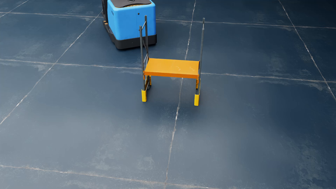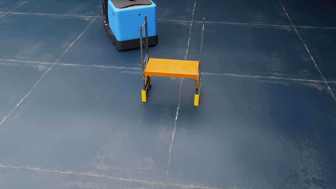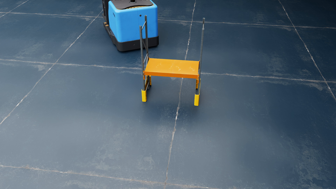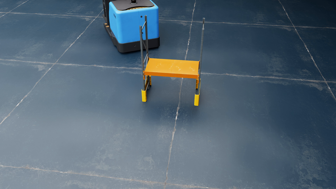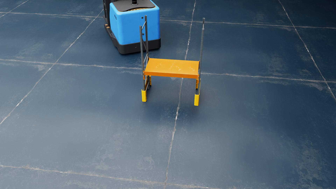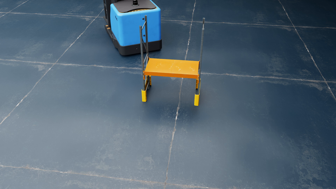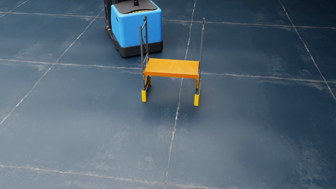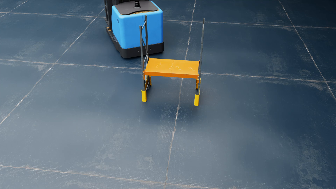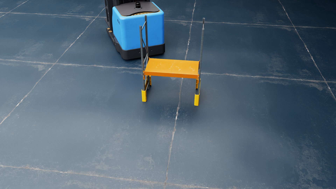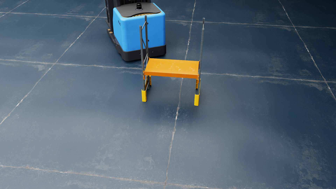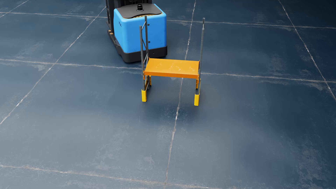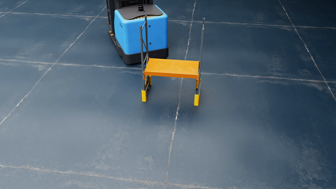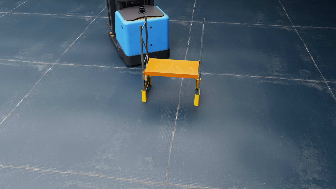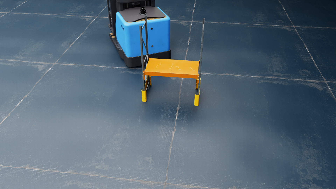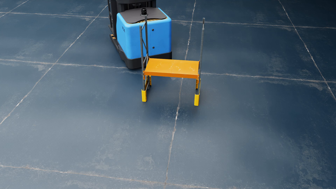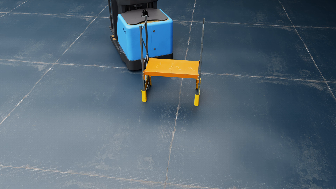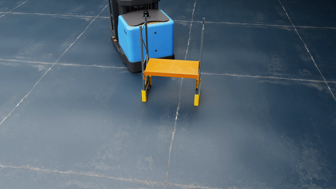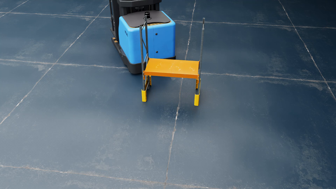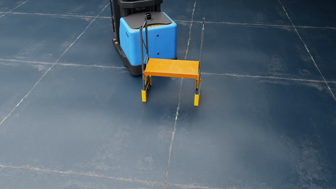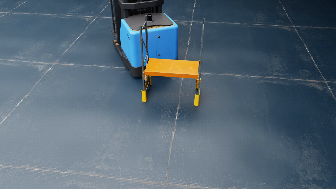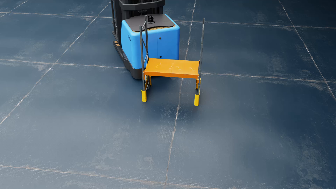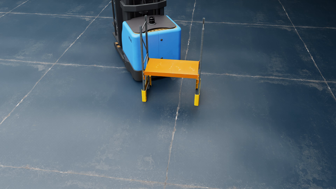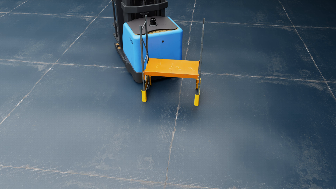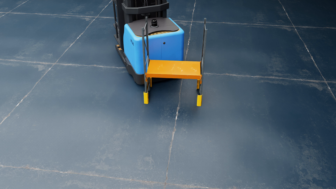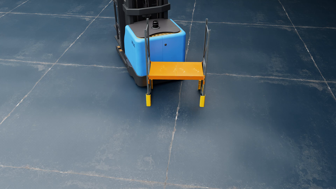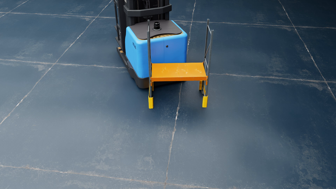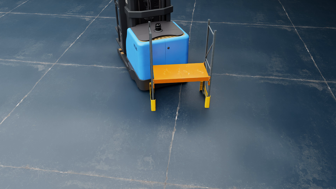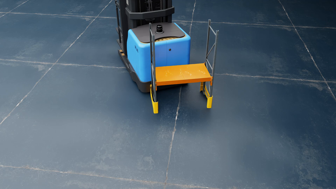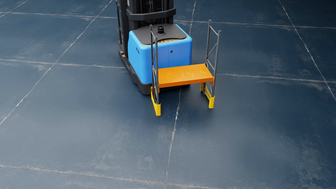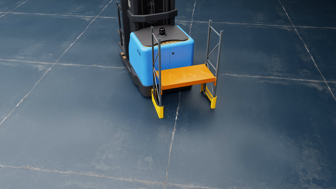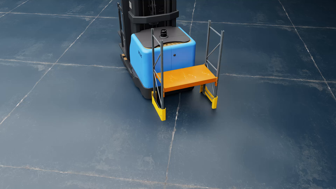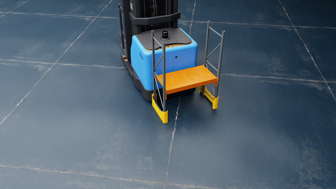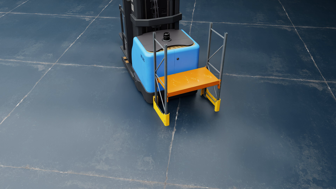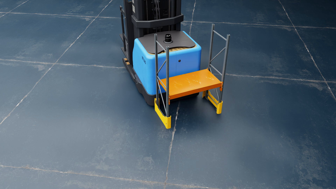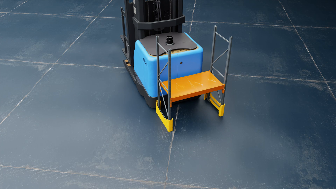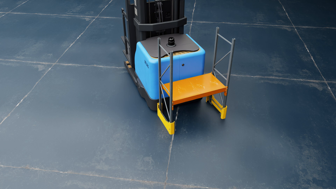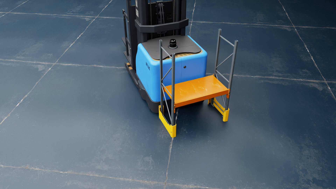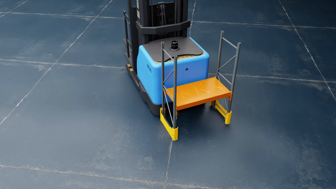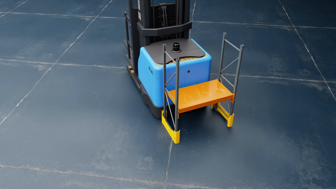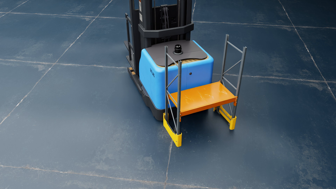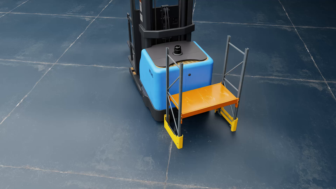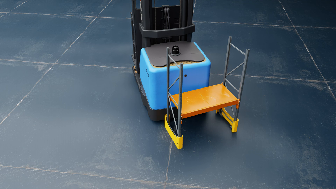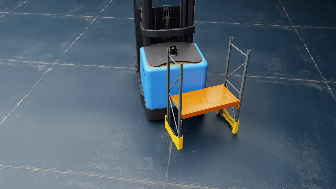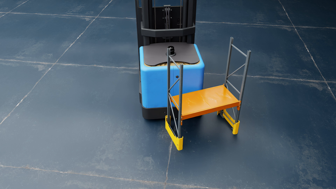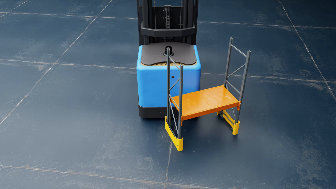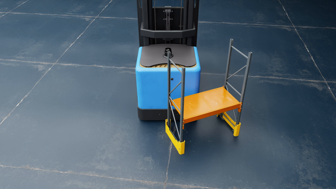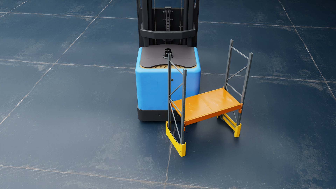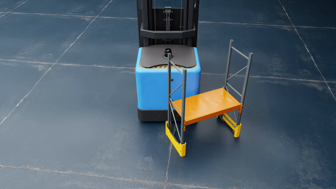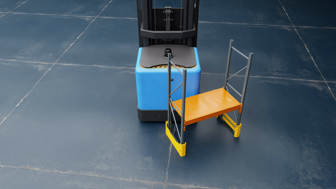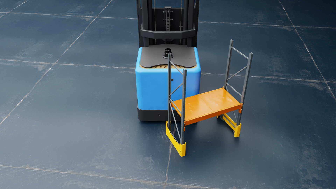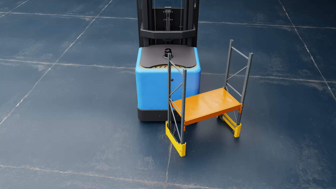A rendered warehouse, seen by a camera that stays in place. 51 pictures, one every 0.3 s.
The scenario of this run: A forklift runs into an object in its way.
